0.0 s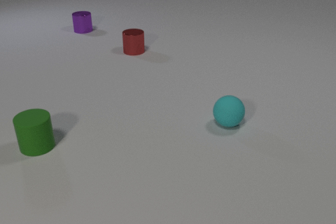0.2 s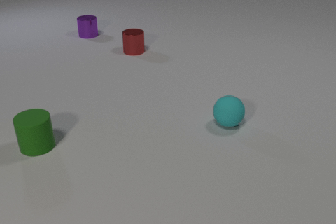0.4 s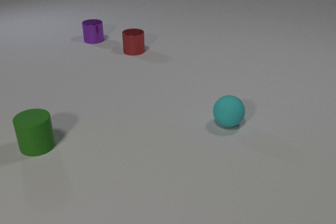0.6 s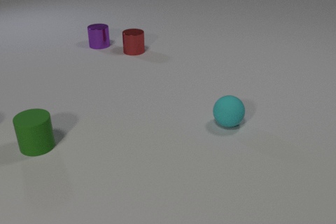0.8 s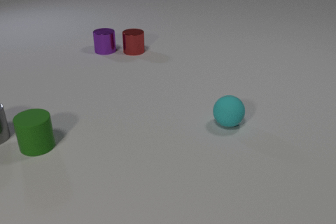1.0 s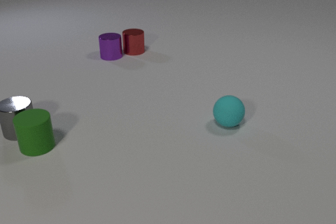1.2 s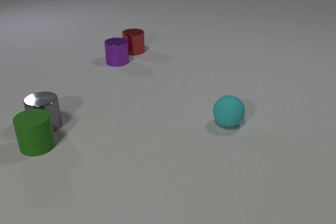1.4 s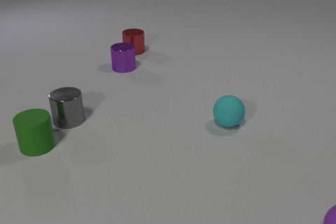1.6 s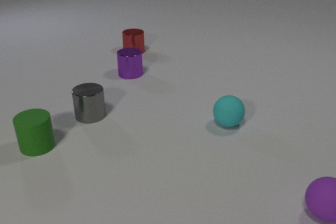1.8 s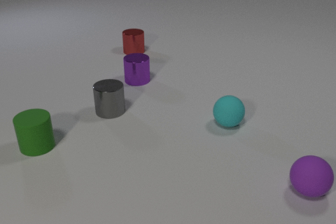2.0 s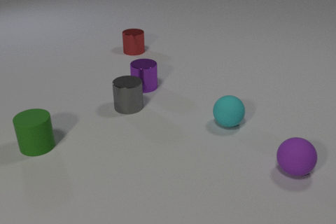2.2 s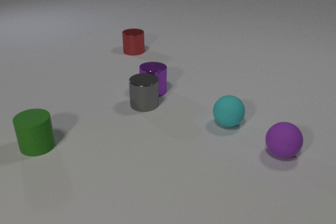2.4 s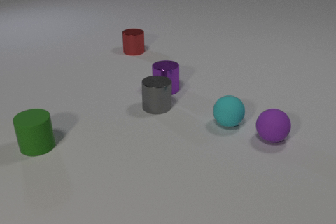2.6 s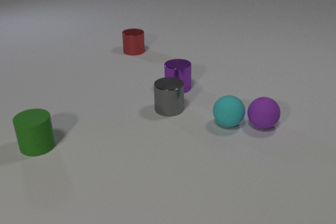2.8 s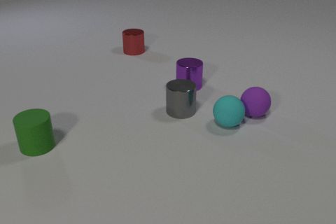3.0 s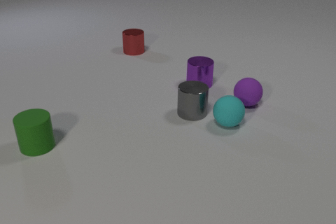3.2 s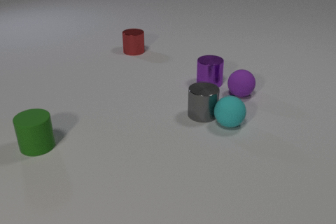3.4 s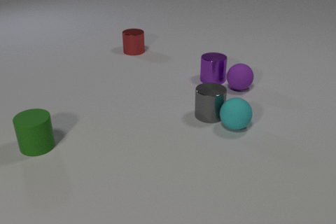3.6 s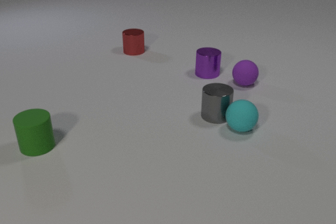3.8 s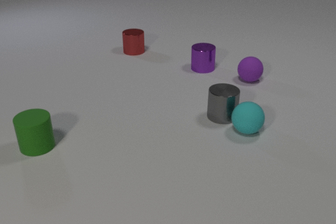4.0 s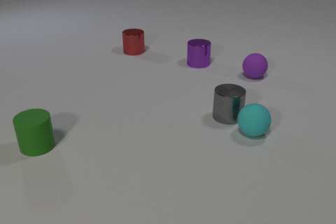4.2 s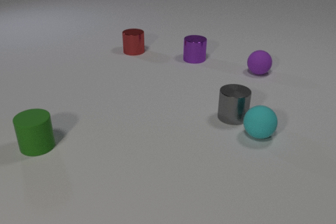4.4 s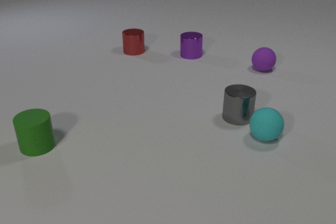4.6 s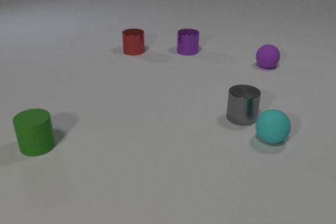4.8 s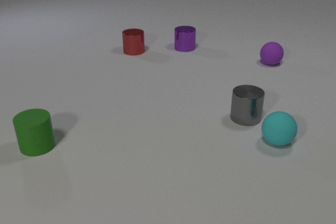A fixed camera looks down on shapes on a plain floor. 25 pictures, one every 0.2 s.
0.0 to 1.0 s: The gray metal cylinder comes in at the left edge, slides to the right. The purple metal cylinder slides toward the camera.
1.0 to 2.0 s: The gray metal cylinder slides to the right. The purple metal cylinder slides toward the camera and to the right. The purple rubber sphere comes in at the right edge, rolls away from the camera and to the left.
2.0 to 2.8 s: The gray metal cylinder slides to the right. The purple metal cylinder slides to the right. The purple rubber sphere rolls away from the camera and to the left. The gray metal cylinder and the purple metal cylinder collide.
2.8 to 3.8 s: The gray metal cylinder slides to the right. The purple metal cylinder slides away from the camera. The cyan rubber sphere rolls to the right and toward the camera. The purple rubber sphere rolls away from the camera. The gray metal cylinder and the cyan rubber sphere collide. The purple metal cylinder and the purple rubber sphere collide.
3.8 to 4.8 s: The gray metal cylinder slides to the right. The purple metal cylinder slides away from the camera. The cyan rubber sphere rolls to the right and toward the camera. The purple rubber sphere rolls away from the camera and to the right.
What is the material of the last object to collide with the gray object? rubber.
How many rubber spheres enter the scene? 1.
What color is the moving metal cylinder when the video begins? purple.
